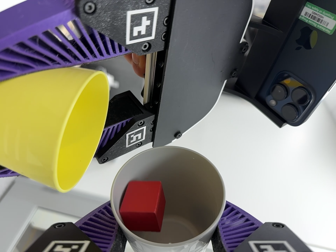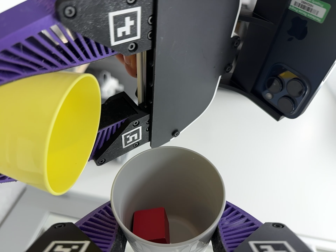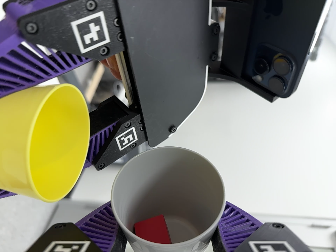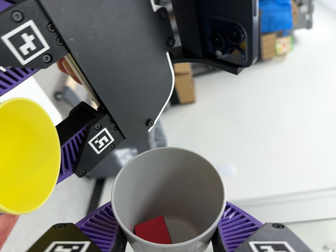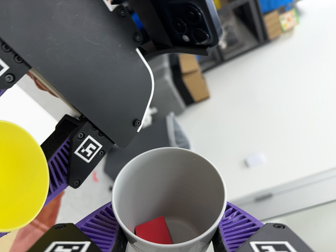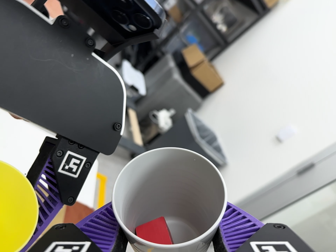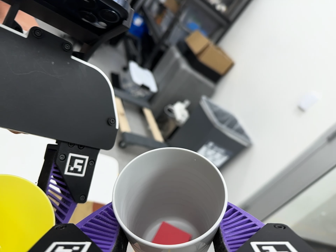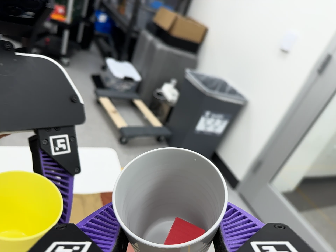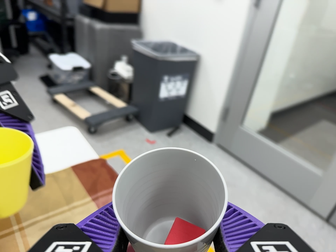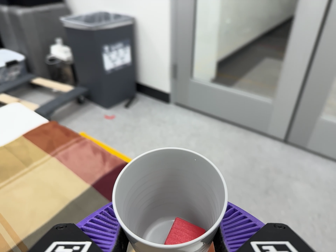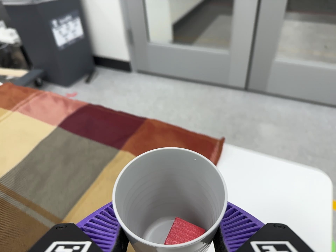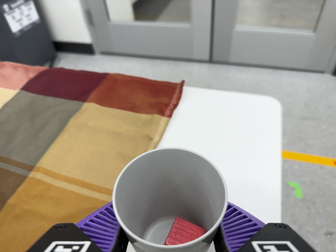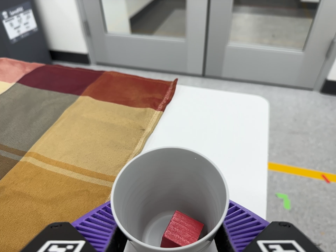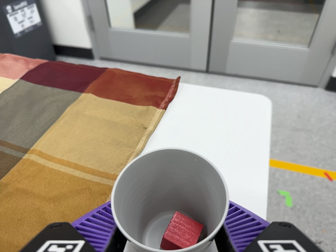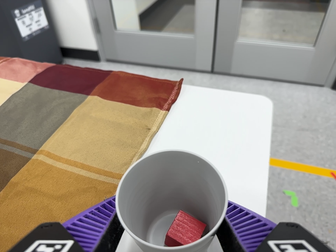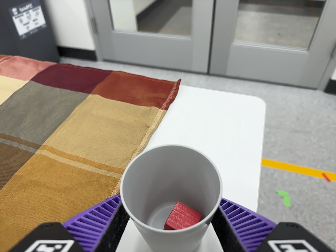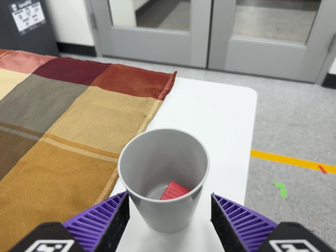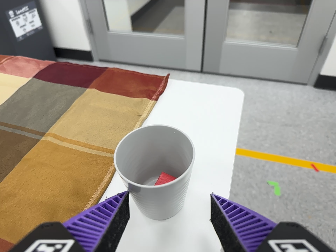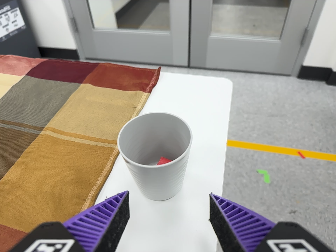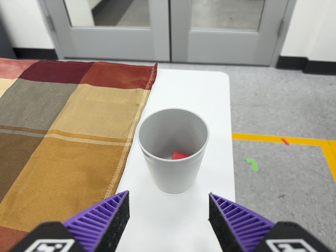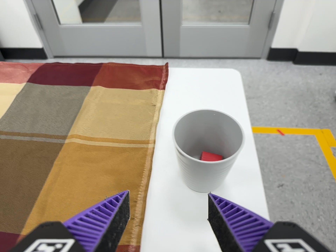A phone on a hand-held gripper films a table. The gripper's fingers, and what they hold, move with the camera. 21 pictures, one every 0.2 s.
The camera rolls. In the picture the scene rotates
counterclockwise.
0.0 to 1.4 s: The camera pans to its left by about 25 degrees. It travels to its right and toward the bottom of its view, about 22 cm. It rolls about its line of sight by about 80 degrees, and the scene rotates counterclockwise.
1.4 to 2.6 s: The camera swings to its right by about 30 degrees, and the scene slides to the left. It travels toward the bottom of its view, about 36 cm, so close, fixed things drift upward. Its aim tips toward the bottom of its view by about 15 degrees, and the scene shifts upward. It rolls about its line of sight by about 45 degrees, and the scene rotates counterclockwise.
2.6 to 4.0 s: The camera travels backward and to its left, about 14 cm, so what stands in front gets smaller. It rolls about its line of sight by about 10 degrees, and the scene rotates counterclockwise.
The film runs backward here.
